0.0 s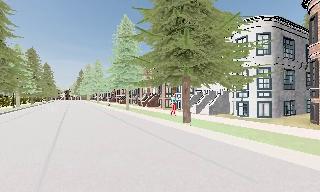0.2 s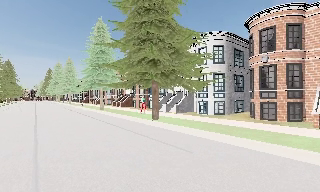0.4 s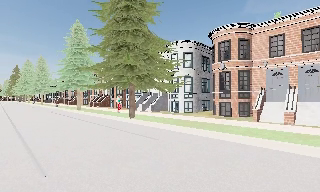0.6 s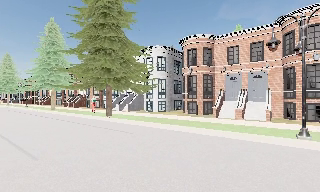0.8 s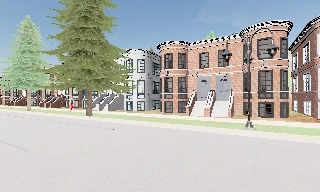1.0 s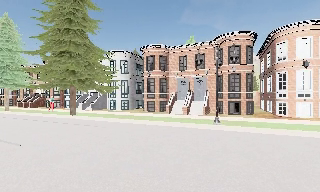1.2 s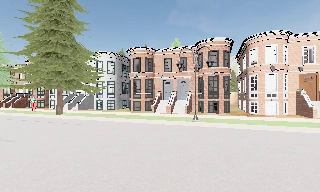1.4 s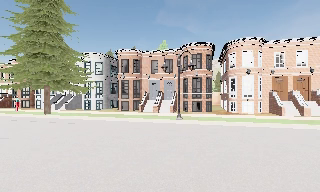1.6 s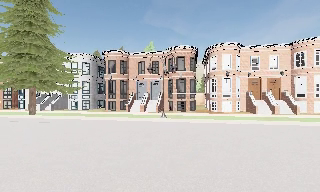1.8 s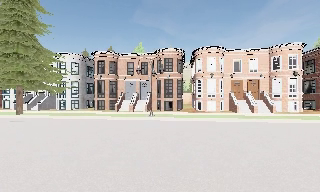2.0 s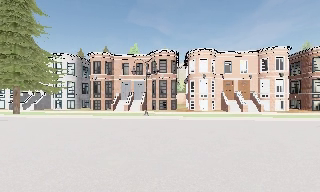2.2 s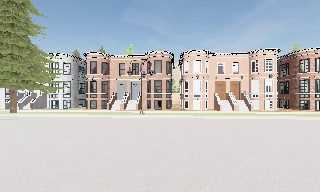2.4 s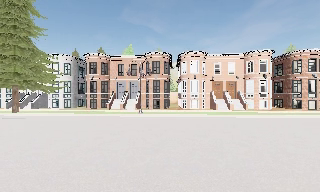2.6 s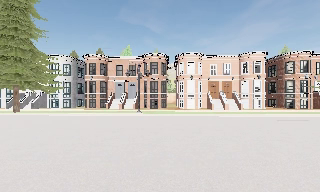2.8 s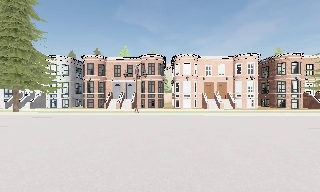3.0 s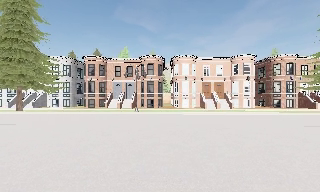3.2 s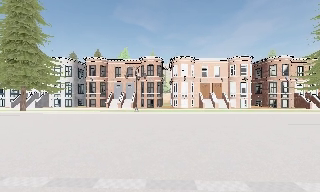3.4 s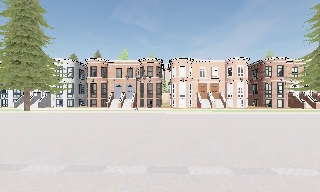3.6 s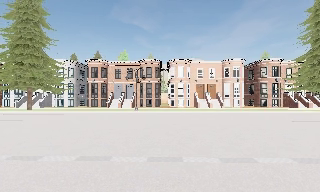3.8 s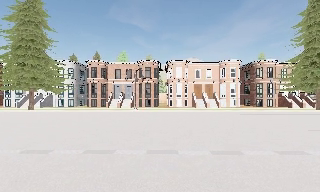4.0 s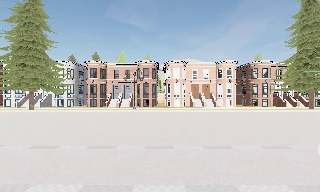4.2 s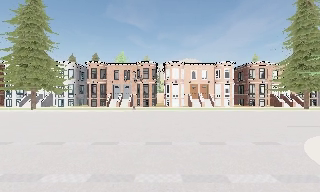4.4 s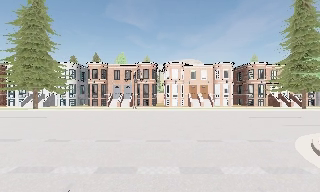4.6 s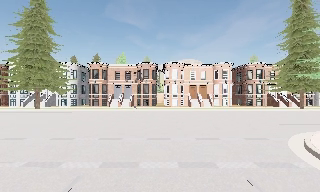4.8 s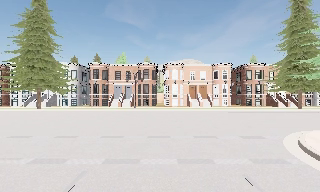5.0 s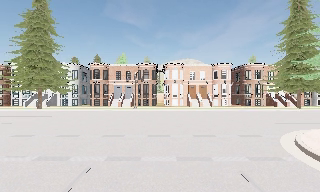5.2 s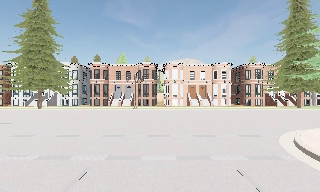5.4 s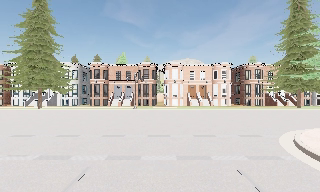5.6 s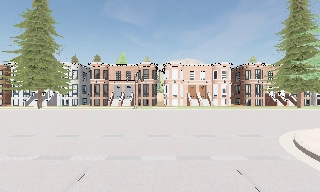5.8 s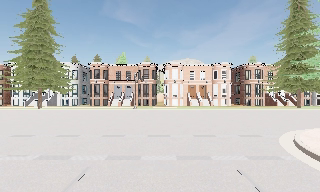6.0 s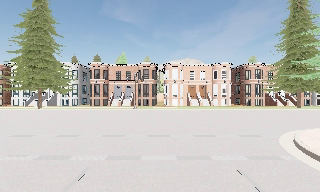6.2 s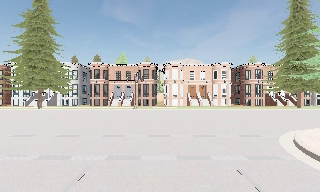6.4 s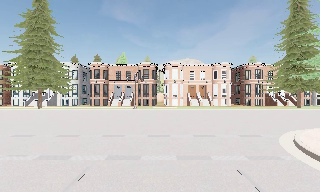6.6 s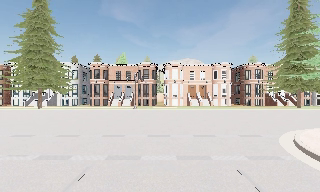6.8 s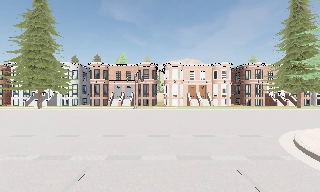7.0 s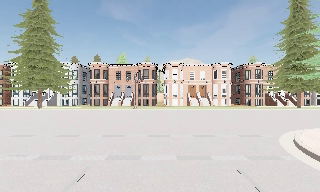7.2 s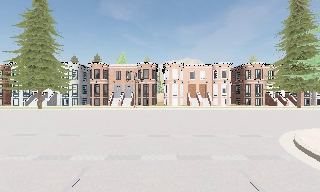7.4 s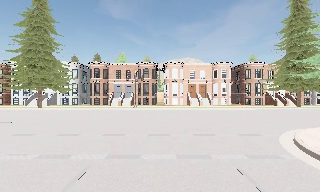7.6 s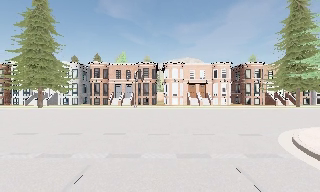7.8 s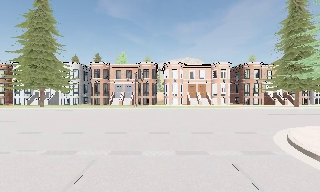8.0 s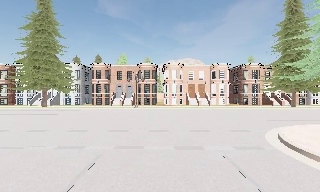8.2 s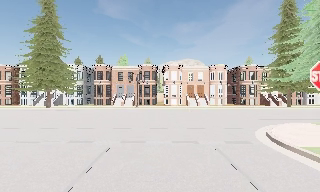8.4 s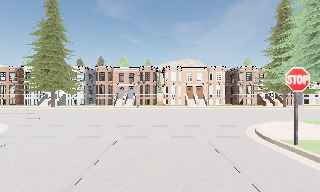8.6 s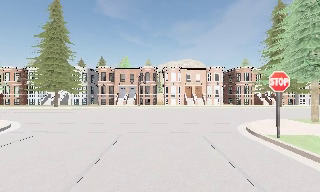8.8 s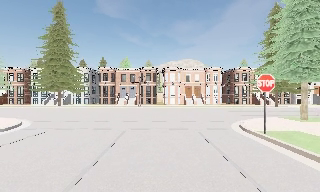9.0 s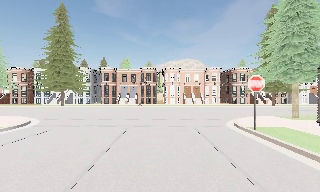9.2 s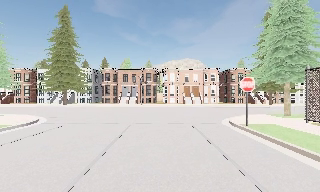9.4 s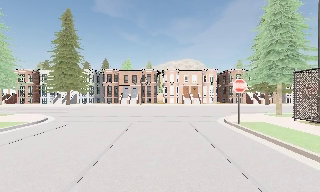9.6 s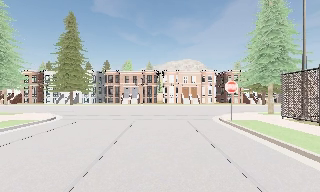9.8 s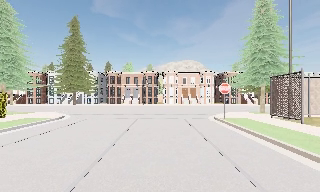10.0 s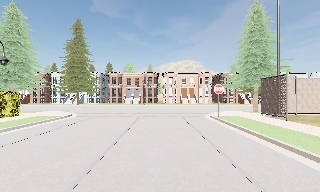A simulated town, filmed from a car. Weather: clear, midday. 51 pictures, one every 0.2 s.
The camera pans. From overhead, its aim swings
clockwise.
The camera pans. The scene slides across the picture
to the left.
0.0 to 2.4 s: The scene slides to the left, as the camera pans about 55 degrees to its right. It travels backward, about 12 m. It loses speed.
2.4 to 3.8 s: The camera travels backward, about 4 m, so what stands in front gets smaller.
3.8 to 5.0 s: The camera travels backward, about 2 m, so what stands in front gets smaller. It loses speed.
5.0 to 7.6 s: The camera keeps its place and its aim.
7.6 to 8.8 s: The camera travels backward, about 4 m, so what stands in front gets smaller. It gains speed.
8.8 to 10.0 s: The camera travels backward, about 6 m, so what stands in front gets smaller.
The film runs backward here.
